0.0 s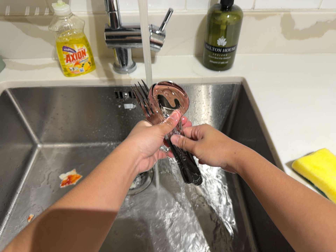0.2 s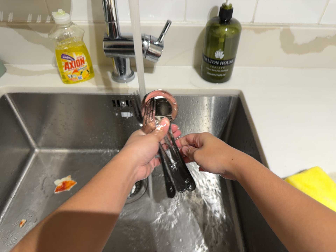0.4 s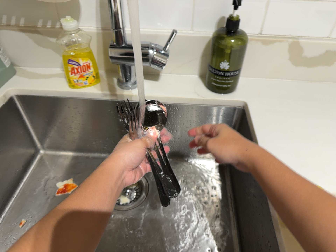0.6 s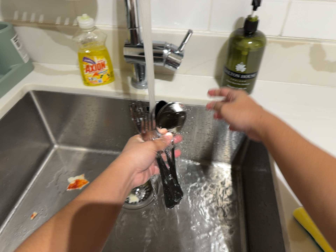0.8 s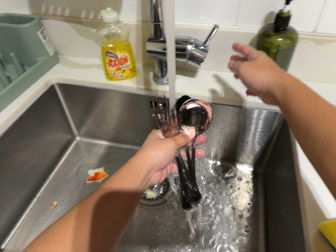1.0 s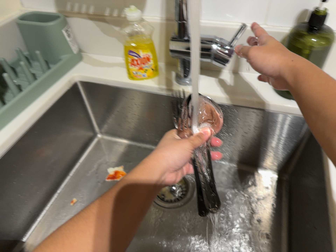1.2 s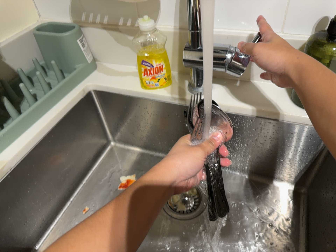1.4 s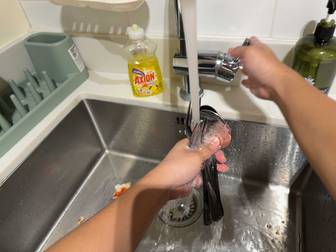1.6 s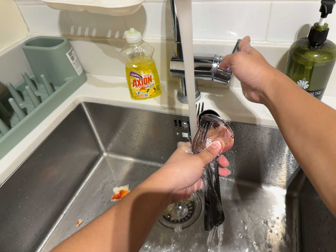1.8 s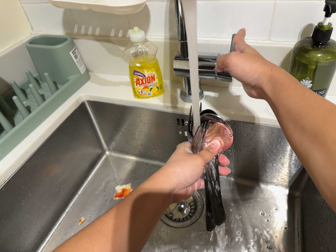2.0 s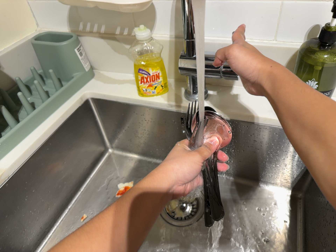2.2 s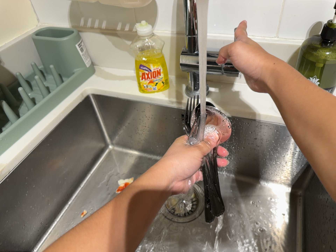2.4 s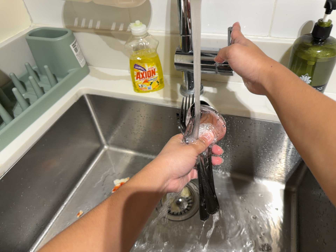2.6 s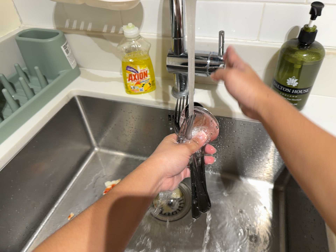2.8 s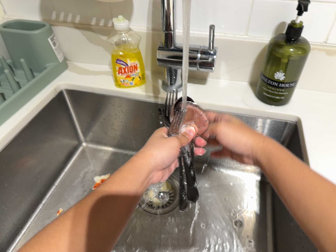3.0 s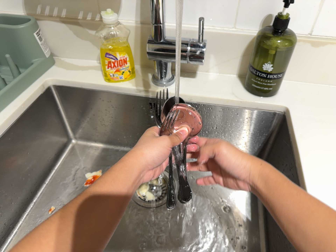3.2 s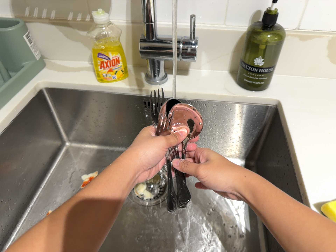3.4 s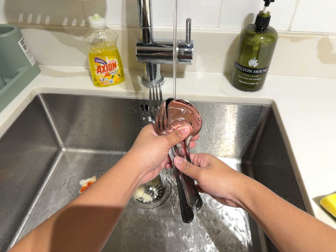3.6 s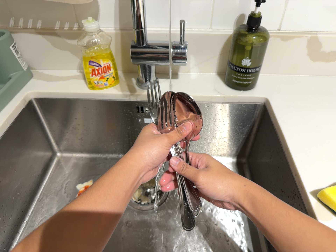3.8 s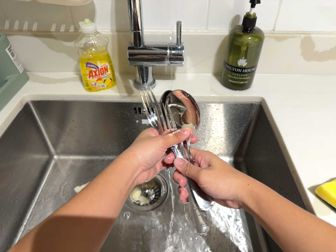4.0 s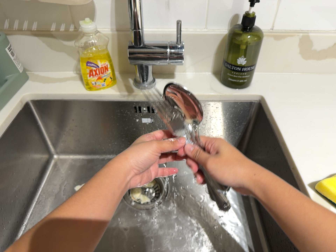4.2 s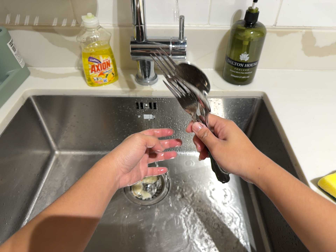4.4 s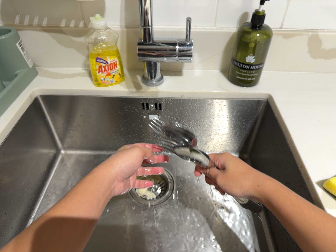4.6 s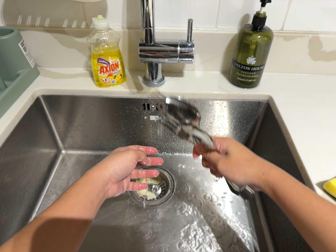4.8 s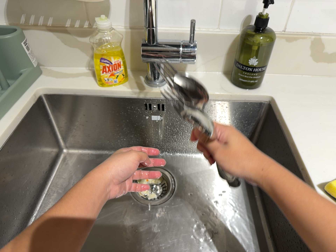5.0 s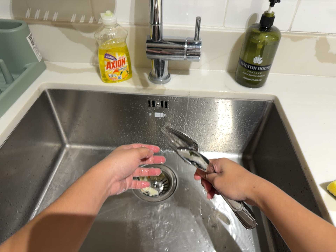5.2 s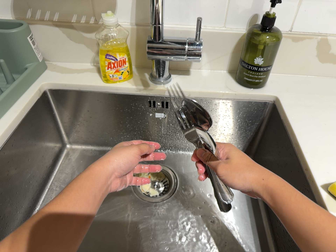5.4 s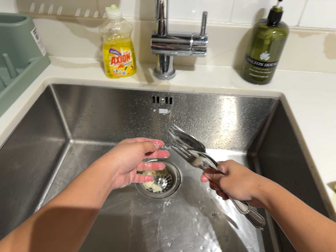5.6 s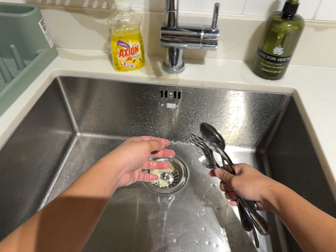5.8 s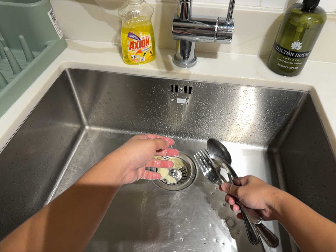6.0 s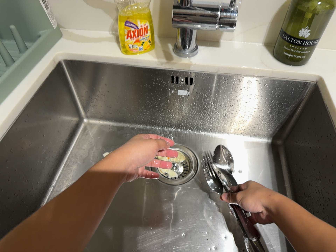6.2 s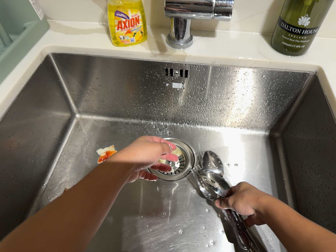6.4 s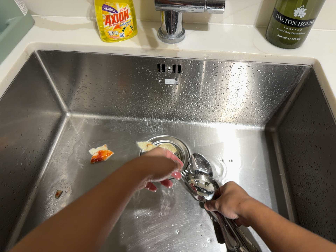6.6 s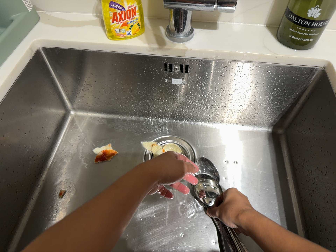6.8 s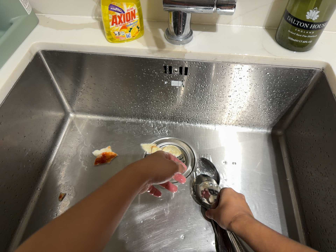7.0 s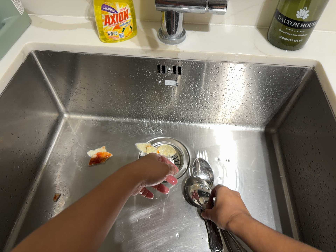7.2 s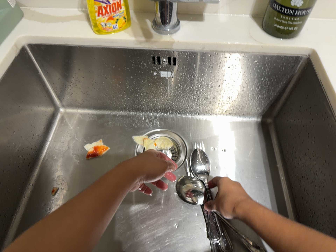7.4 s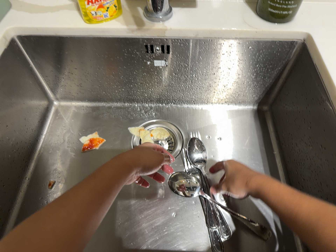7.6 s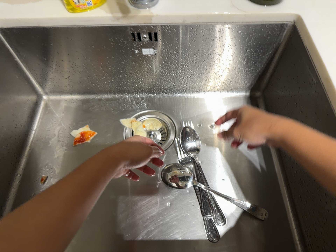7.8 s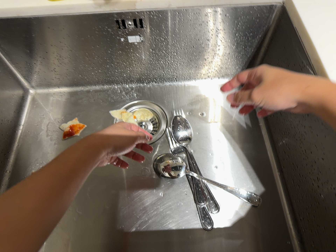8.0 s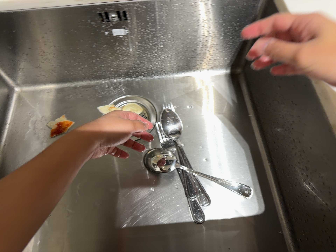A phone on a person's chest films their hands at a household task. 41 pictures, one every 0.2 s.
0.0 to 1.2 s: The scene slides to the right, as the camera pans about 20 degrees to its left. It travels toward the top of its view and to its right, about 9 cm, so close, fixed things drift downward. It rolls about its line of sight by about 10 degrees, and the scene rotates clockwise.
1.2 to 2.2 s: The camera shifts only a little, or ends up much as it began.
2.2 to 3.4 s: The camera swings to its right by about 15 degrees, and the scene slides to the left. It travels to its left, about 7 cm.
3.4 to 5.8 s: The camera travels to its left, about 6 cm, so close, fixed things drift to the right.
5.8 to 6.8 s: The camera travels forward, about 7 cm, so what stands in front looms larger.
6.8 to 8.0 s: The camera's aim tips toward the bottom of its view by about 10 degrees, and the scene shifts upward. It rolls about its line of sight by about 10 degrees, and the scene rotates counterclockwise.
The film runs forward here.
